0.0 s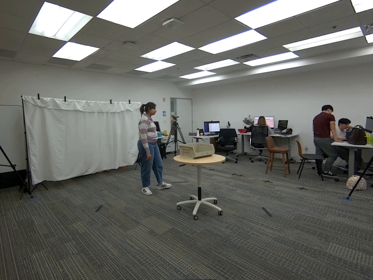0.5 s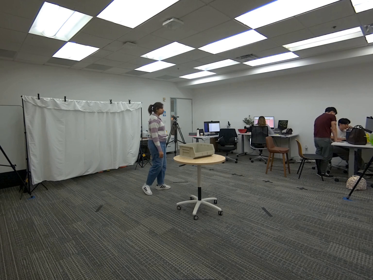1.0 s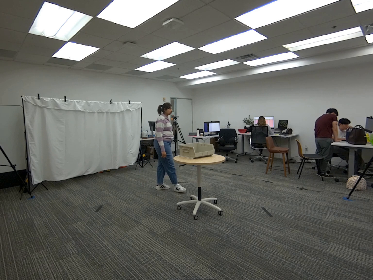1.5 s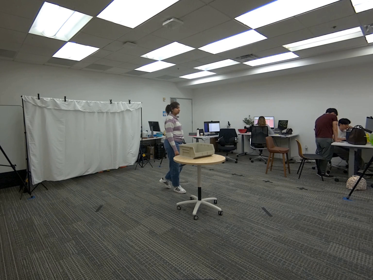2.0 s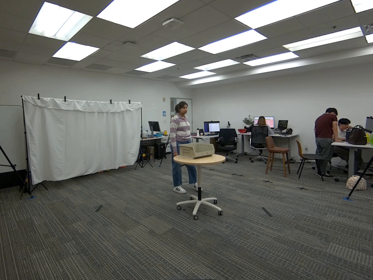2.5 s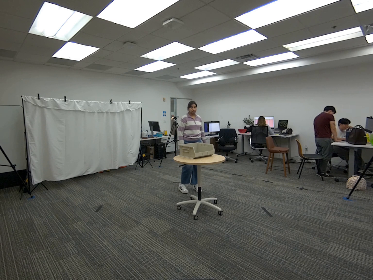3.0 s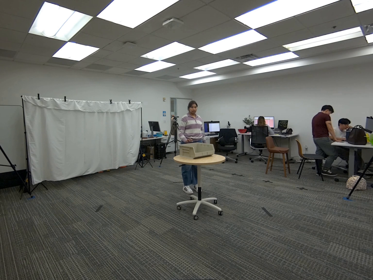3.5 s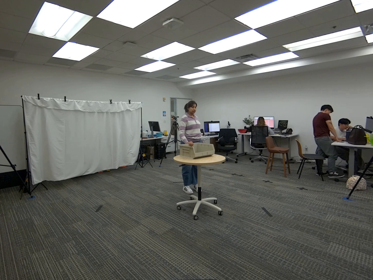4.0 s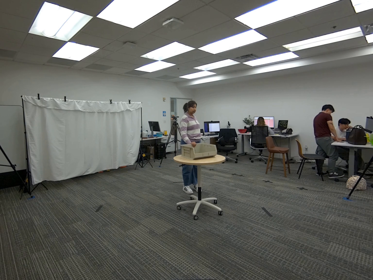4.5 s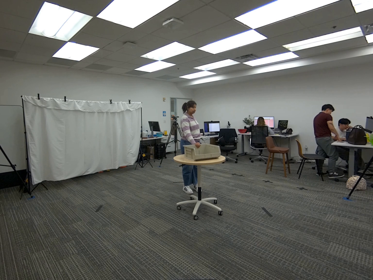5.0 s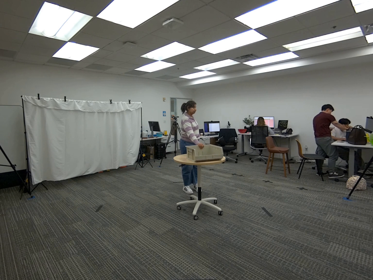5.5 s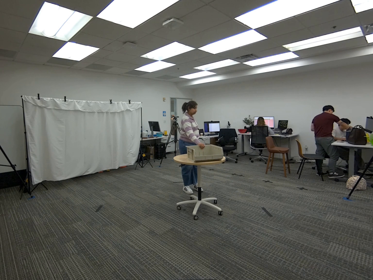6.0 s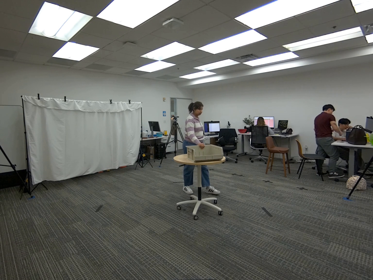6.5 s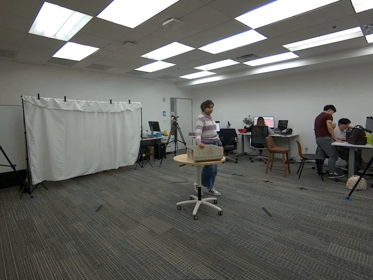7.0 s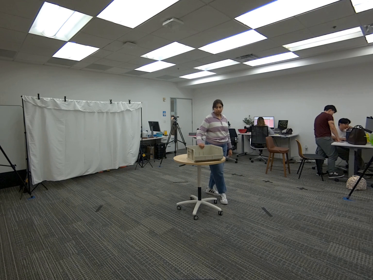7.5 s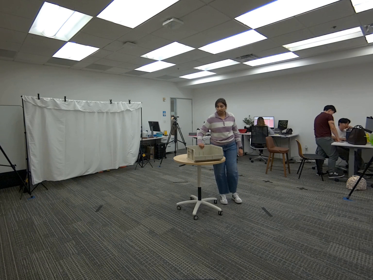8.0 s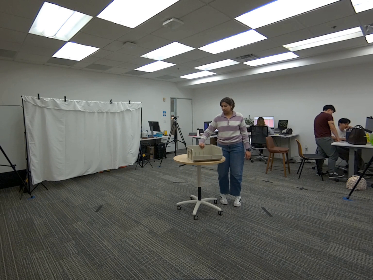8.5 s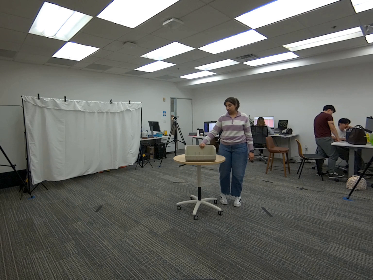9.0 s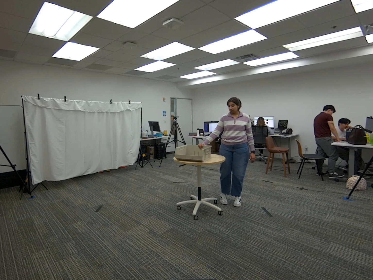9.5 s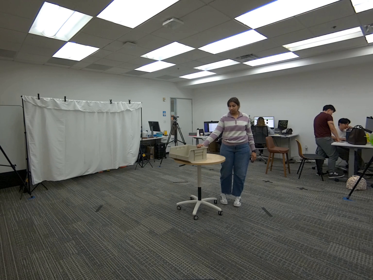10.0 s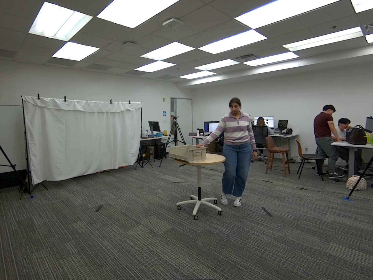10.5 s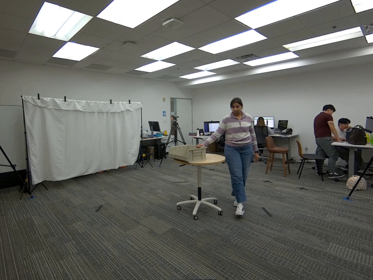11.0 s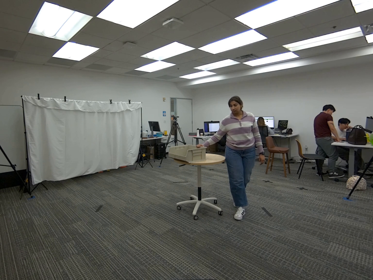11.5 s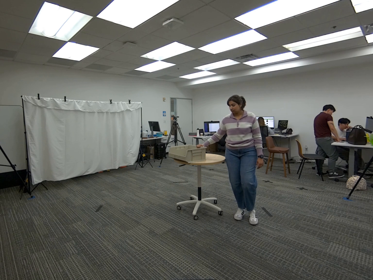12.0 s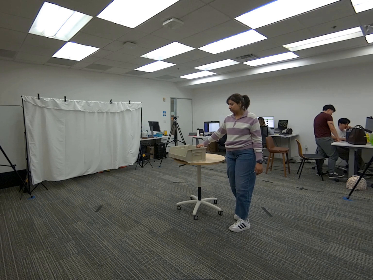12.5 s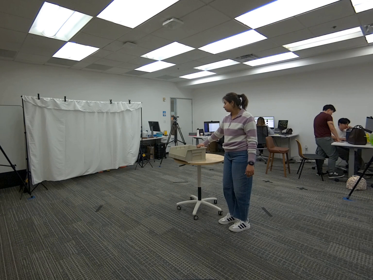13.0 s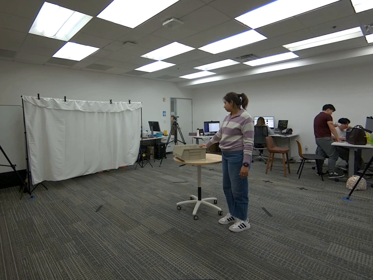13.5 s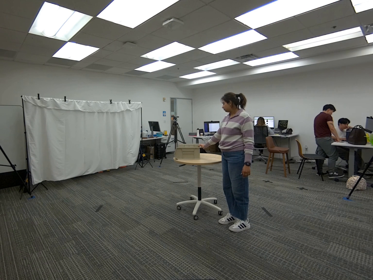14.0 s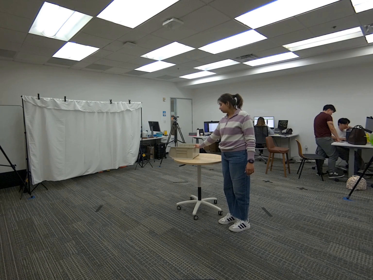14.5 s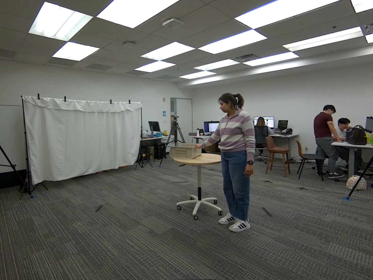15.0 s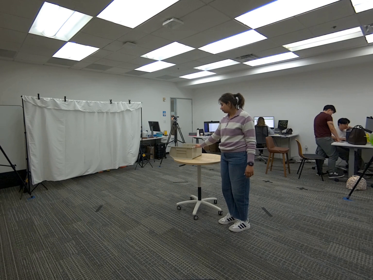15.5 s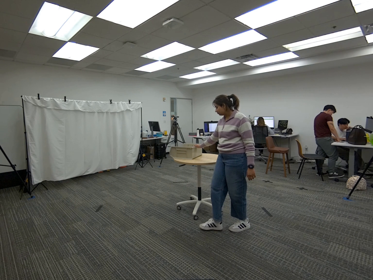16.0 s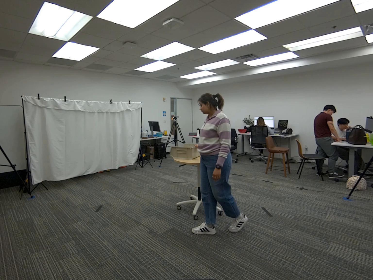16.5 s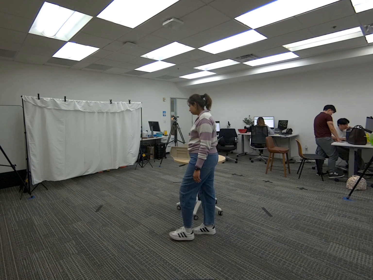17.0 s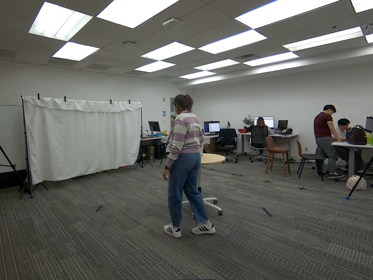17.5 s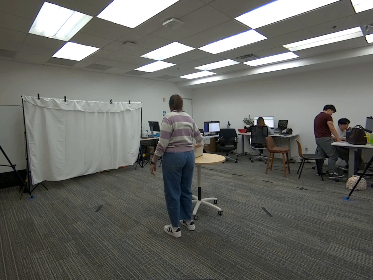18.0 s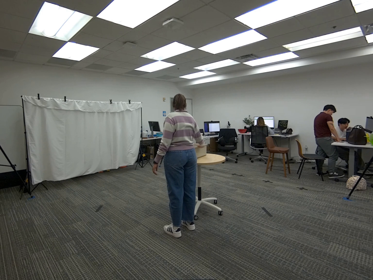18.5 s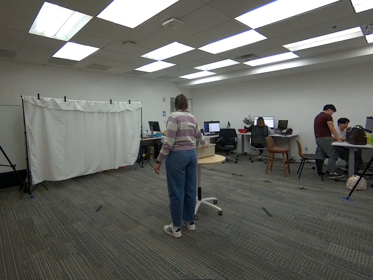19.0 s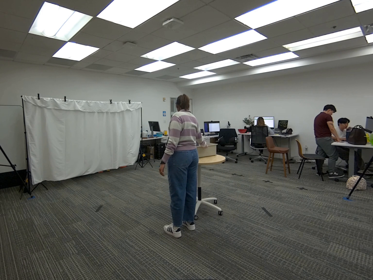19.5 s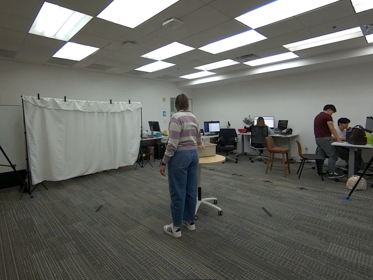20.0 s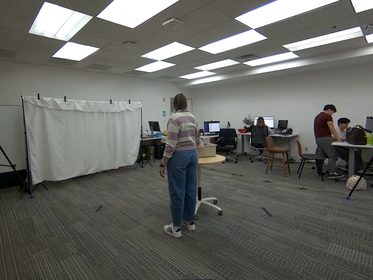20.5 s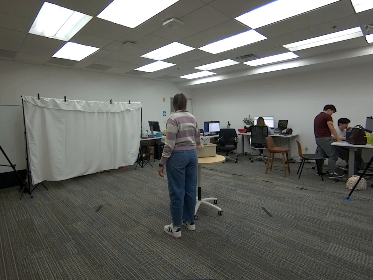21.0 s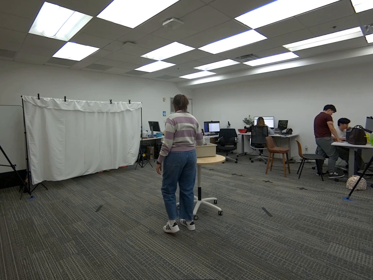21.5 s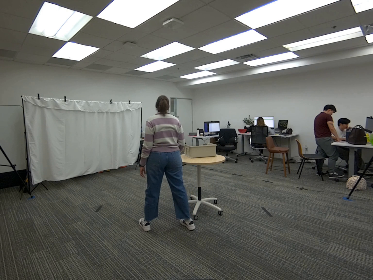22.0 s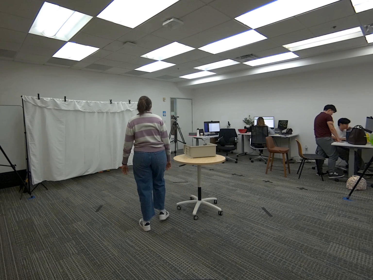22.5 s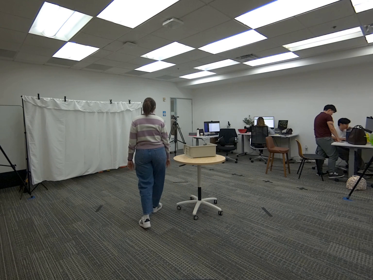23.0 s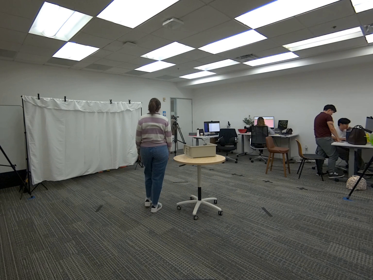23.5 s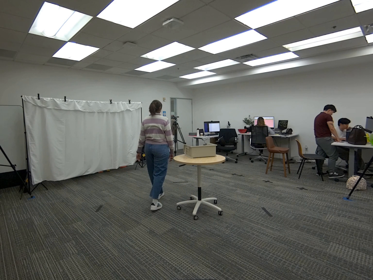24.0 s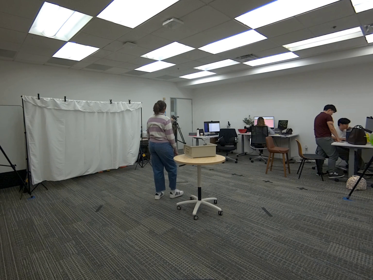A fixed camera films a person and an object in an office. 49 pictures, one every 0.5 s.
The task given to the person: Walk over to the beige bin on the round table and push the beige bin away from you as you walk around the round table. Always maintain one hand on the beige bin at all times. Step away when completed.
